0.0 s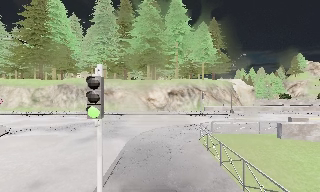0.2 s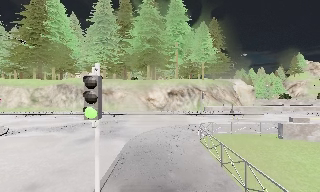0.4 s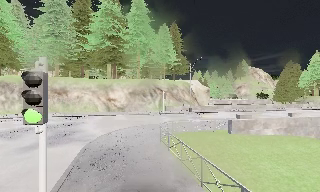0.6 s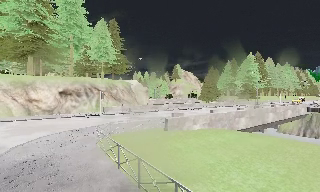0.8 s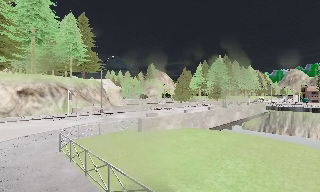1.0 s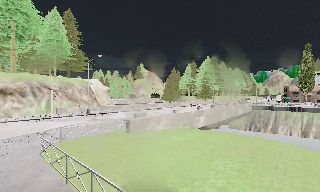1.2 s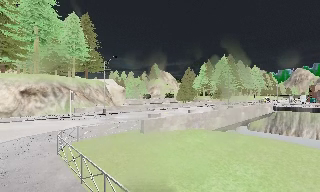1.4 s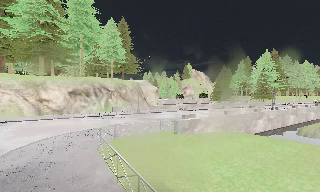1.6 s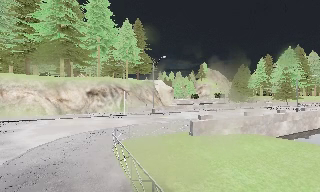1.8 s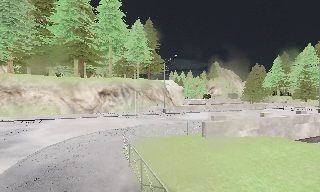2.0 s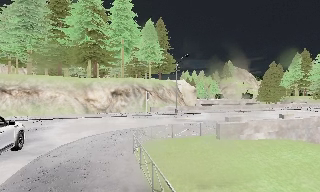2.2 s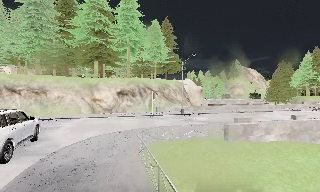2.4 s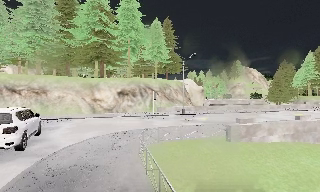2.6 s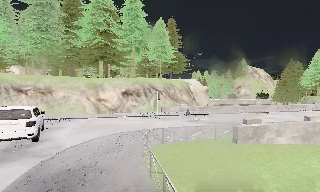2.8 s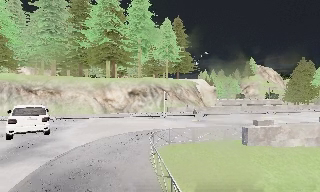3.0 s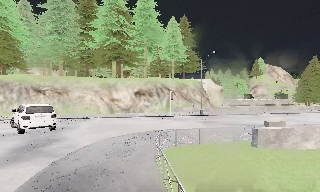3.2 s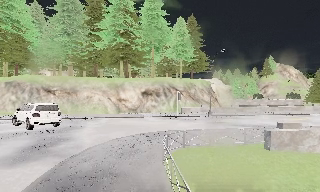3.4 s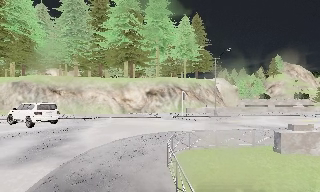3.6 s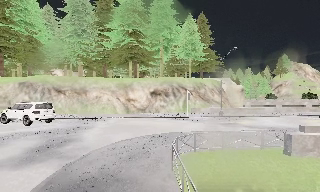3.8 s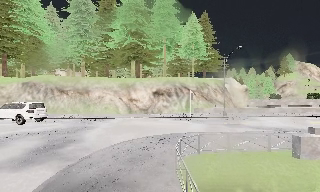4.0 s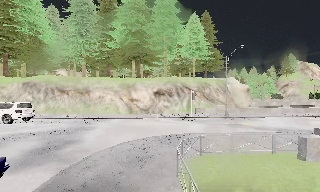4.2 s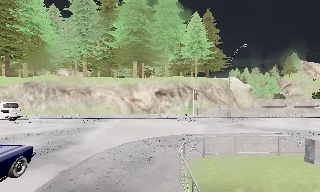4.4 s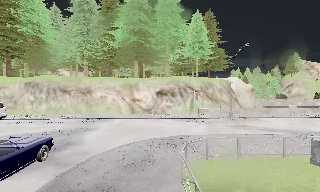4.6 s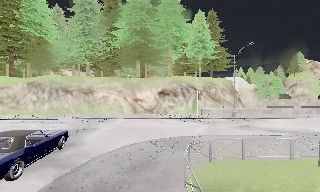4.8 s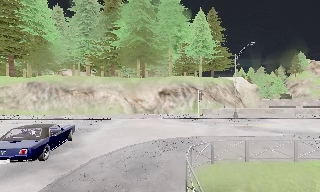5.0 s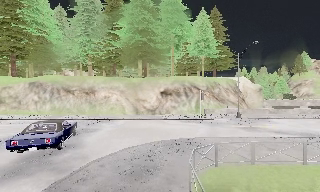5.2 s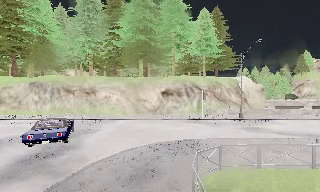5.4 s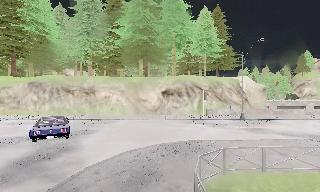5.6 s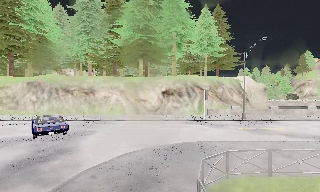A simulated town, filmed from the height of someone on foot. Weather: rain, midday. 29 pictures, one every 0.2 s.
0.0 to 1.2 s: The camera pans to its right, which is clockwise from overhead, by about 45 degrees. It travels forward, about 1 m.
1.2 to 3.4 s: The camera pans to its left, which is counterclockwise from overhead, by about 35 degrees. It travels forward, about 2.5 m.
3.4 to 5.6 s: The camera travels forward, about 2.5 m, so what stands in front looms larger.
The film runs forward here.
